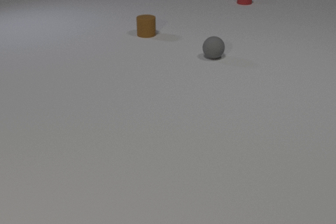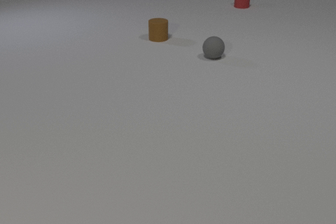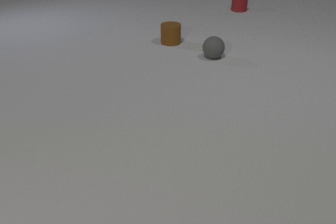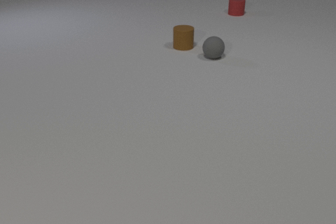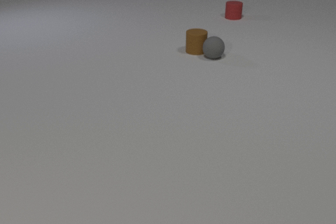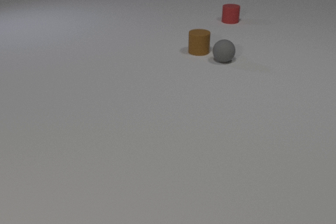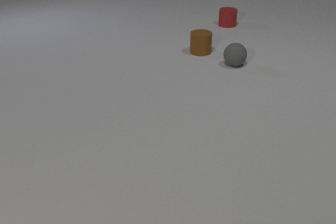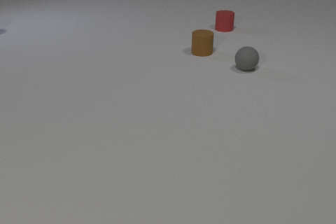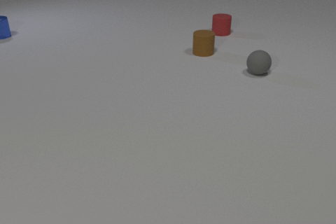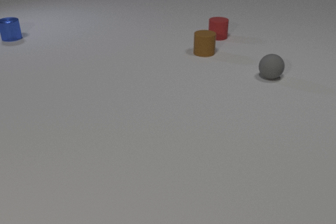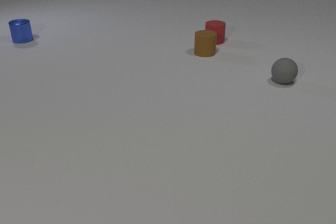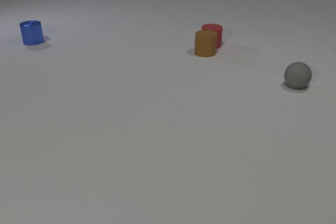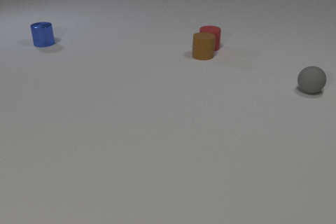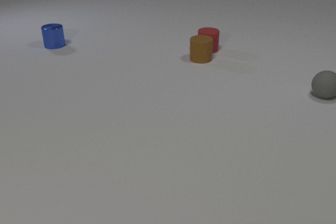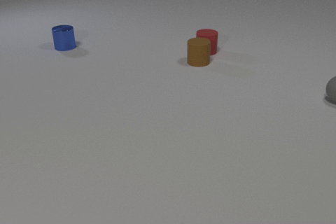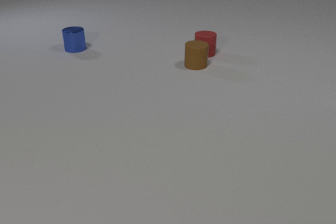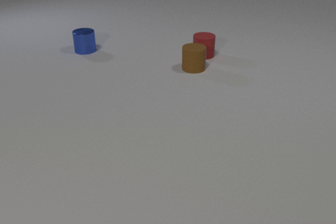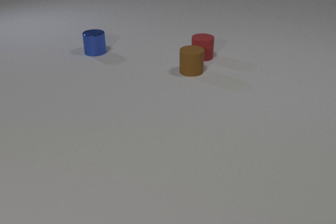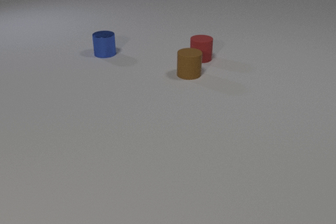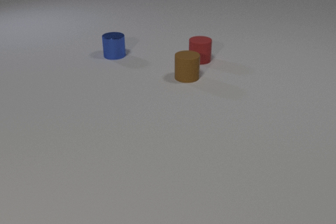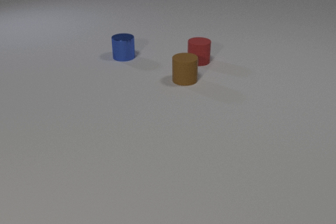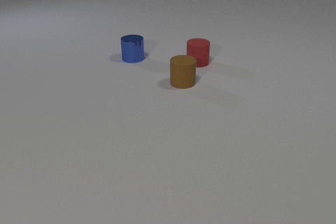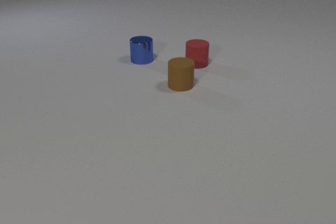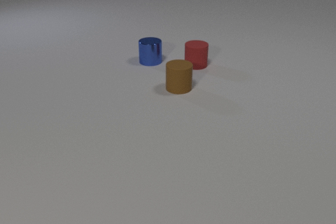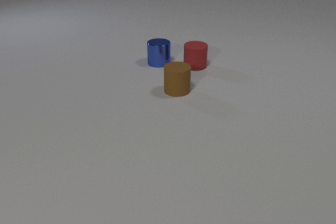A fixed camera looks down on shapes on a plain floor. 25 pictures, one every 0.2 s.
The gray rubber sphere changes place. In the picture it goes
to the right.
The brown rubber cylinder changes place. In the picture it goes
toward the camera.
0.0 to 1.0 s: The brown rubber cylinder slides to the right and toward the camera. The gray rubber sphere rolls to the right and toward the camera. The red rubber cylinder slides toward the camera. The brown rubber cylinder and the gray rubber sphere collide.
1.0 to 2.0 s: The brown rubber cylinder slides to the right. The gray rubber sphere rolls to the right and toward the camera. The red rubber cylinder slides toward the camera. The blue metal cylinder comes in at the left edge, slides toward the camera and to the right.
2.0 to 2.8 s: The brown rubber cylinder slides toward the camera. The gray rubber sphere rolls to the right and toward the camera. The red rubber cylinder slides toward the camera. The blue metal cylinder slides to the right and toward the camera. The brown rubber cylinder and the red rubber cylinder collide.
2.8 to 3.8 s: The brown rubber cylinder slides toward the camera. The gray rubber sphere rolls to the right, leaves at the right edge. The red rubber cylinder slides toward the camera. The blue metal cylinder slides to the right and toward the camera.
3.8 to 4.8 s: The brown rubber cylinder slides toward the camera. The red rubber cylinder slides toward the camera. The blue metal cylinder slides to the right and toward the camera.
What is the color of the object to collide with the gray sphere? brown.
How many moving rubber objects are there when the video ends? 2.
What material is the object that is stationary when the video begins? rubber.
